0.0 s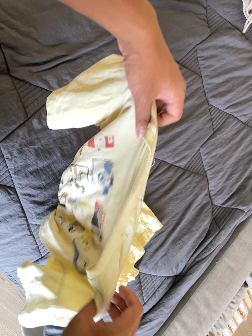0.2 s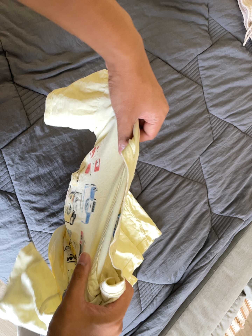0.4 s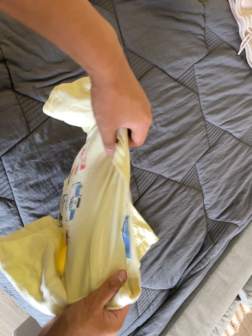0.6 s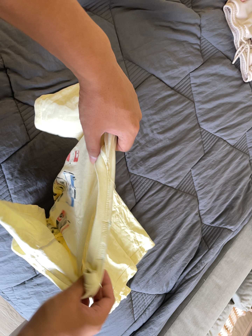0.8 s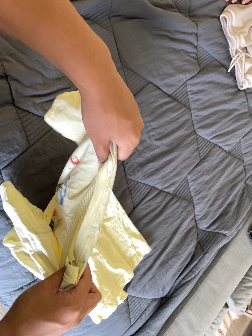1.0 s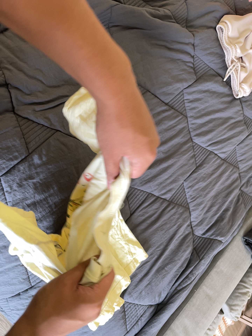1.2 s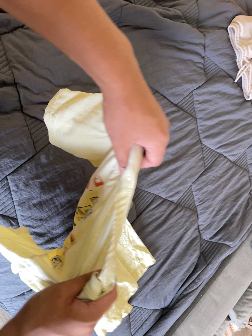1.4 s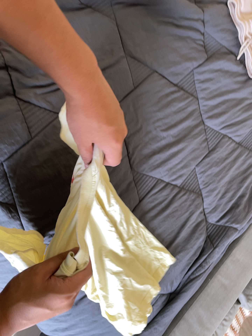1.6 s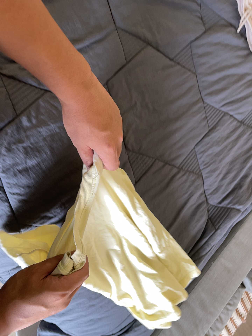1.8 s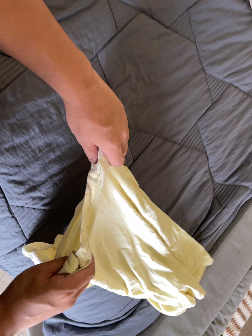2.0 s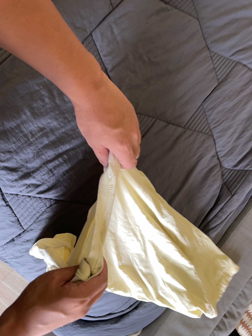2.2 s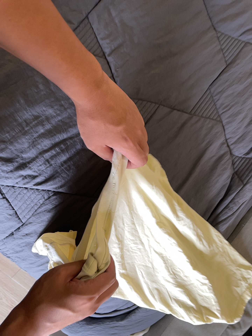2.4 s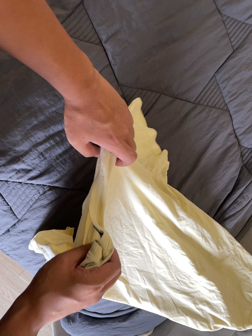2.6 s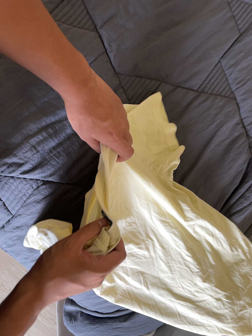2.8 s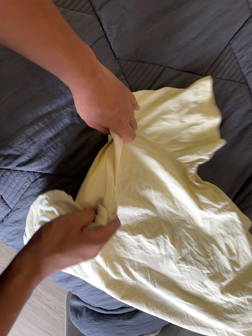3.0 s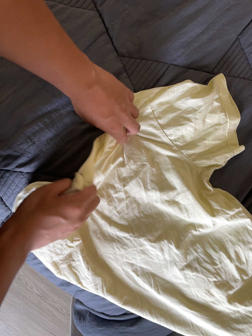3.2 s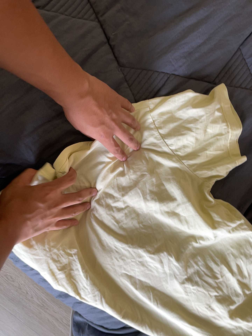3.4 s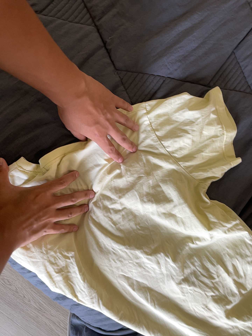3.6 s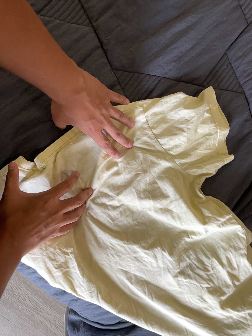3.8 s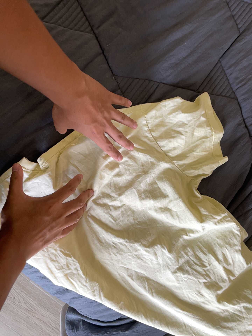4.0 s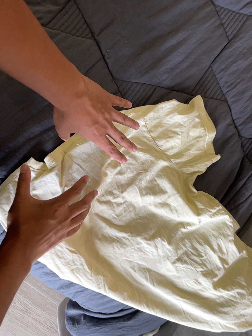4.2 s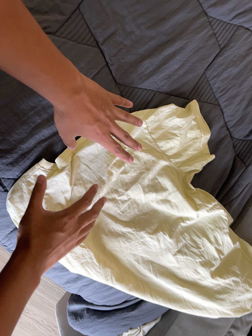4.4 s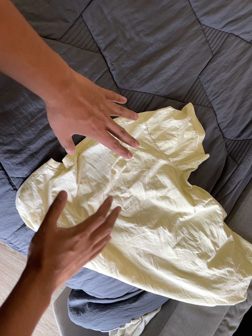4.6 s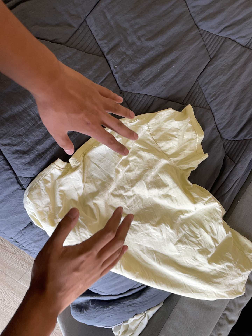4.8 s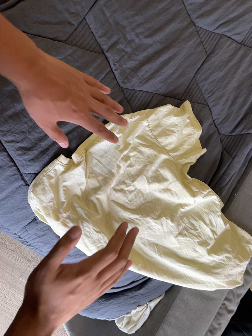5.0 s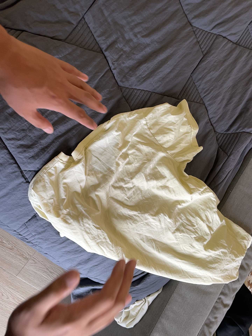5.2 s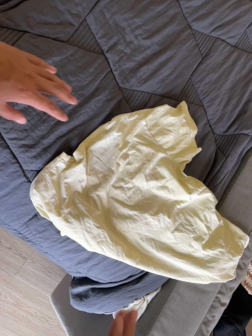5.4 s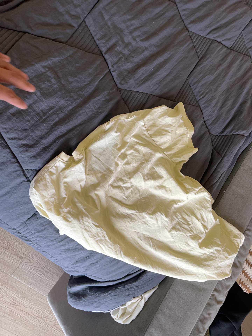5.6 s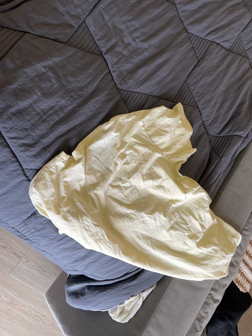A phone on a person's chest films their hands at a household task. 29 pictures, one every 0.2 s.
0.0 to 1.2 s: The camera travels toward the top of its view, about 7 cm, so close, fixed things drift downward.
1.2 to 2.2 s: The camera pans to its left by about 10 degrees. It travels forward, to its right and toward the bottom of its view, about 26 cm, so what stands in front looms larger. It rolls about its line of sight by about 10 degrees, and the scene rotates counterclockwise.
2.2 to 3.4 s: The camera pans to its left by about 10 degrees. It travels forward and to its right, about 16 cm, so what stands in front looms larger.
3.4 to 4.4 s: The camera pans to its right by about 15 degrees. It travels backward and to its left, about 20 cm, so what stands in front gets smaller.
4.4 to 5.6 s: The camera travels backward and to its left, about 10 cm, so what stands in front gets smaller.
The film runs backward here.
